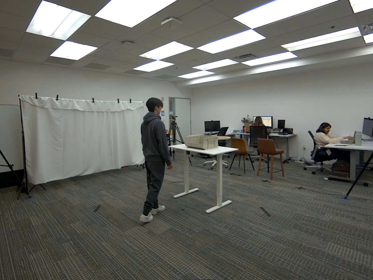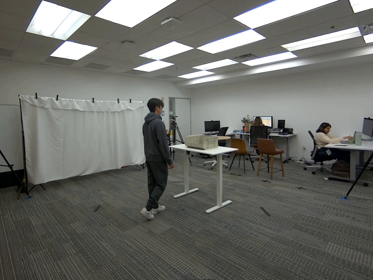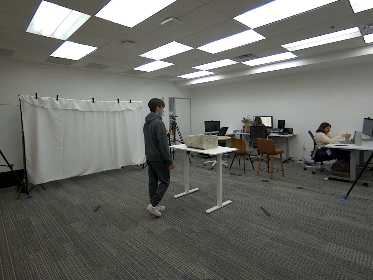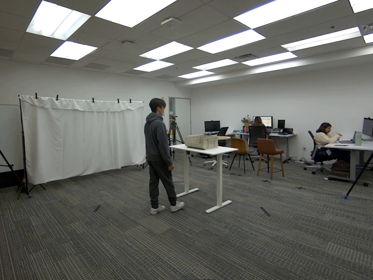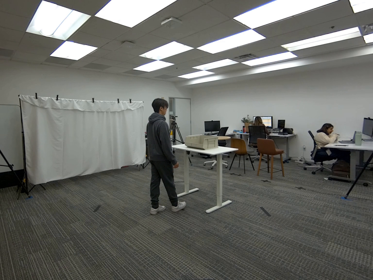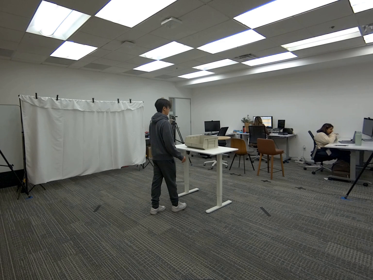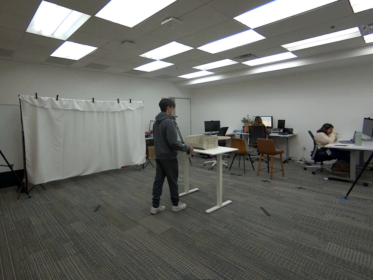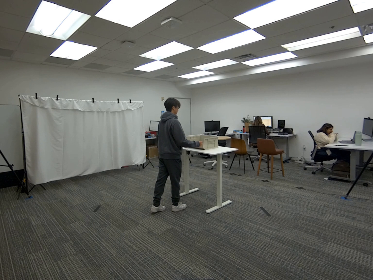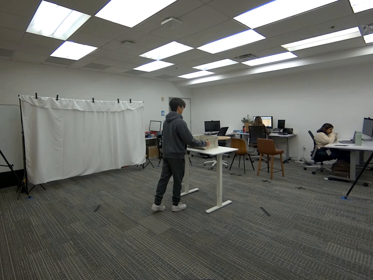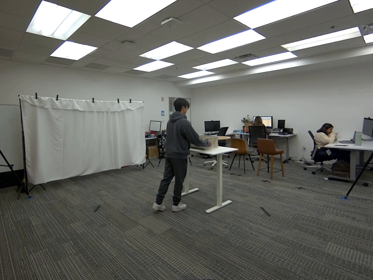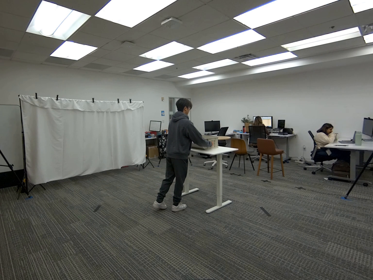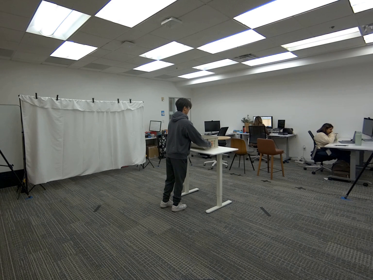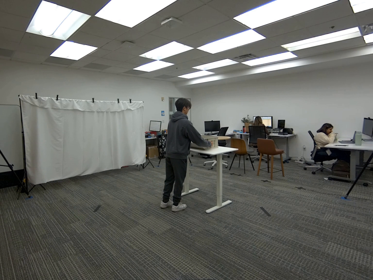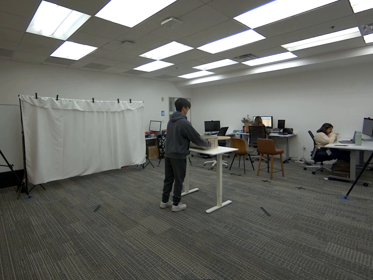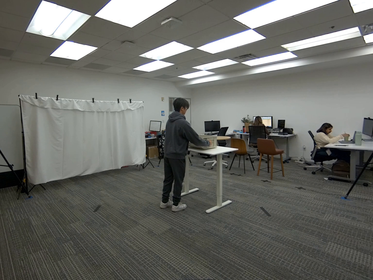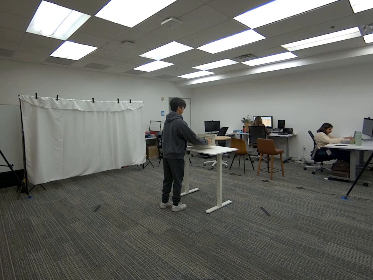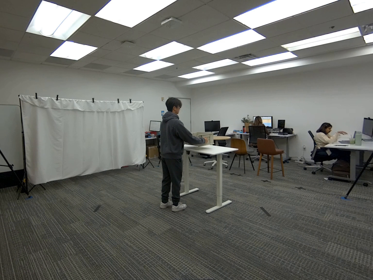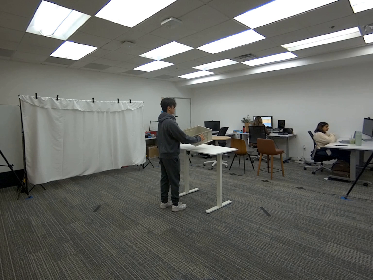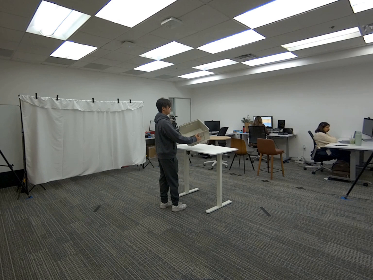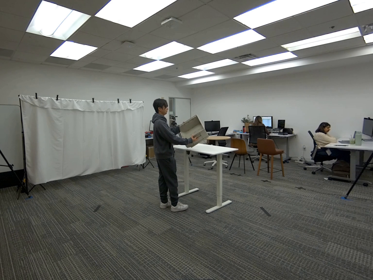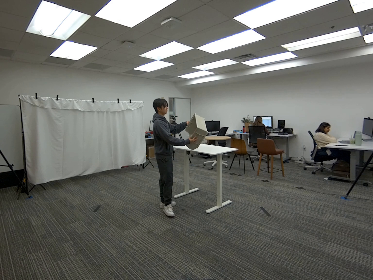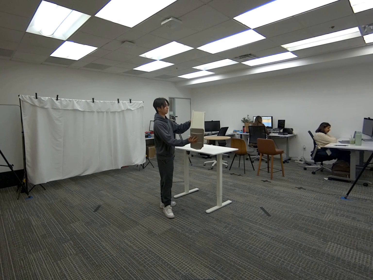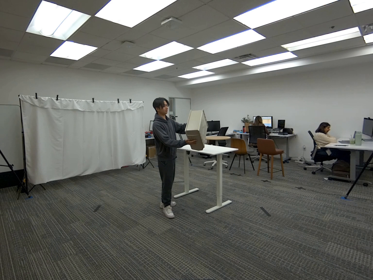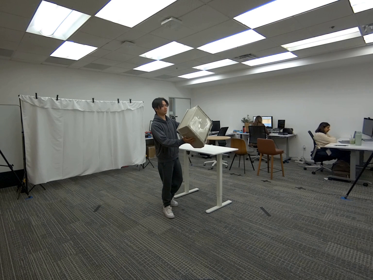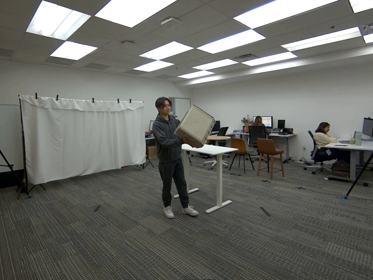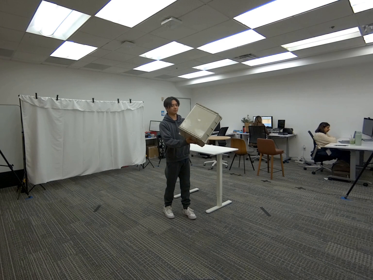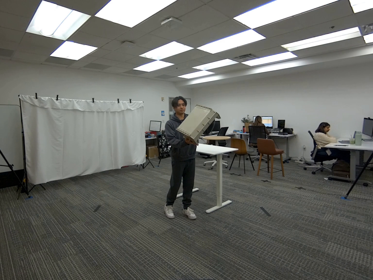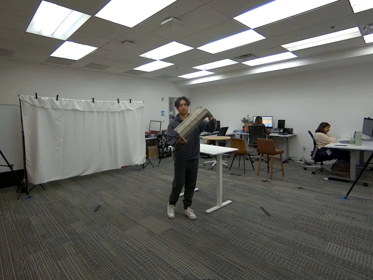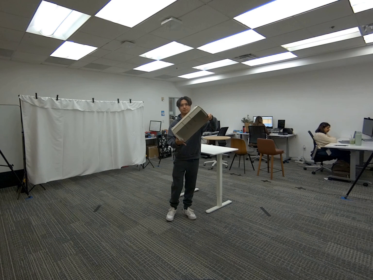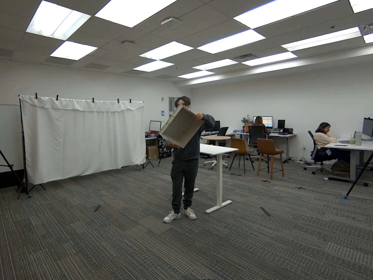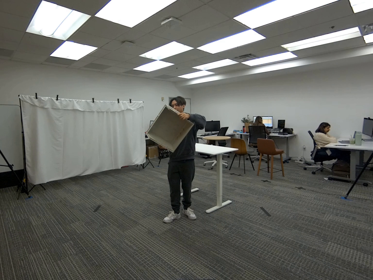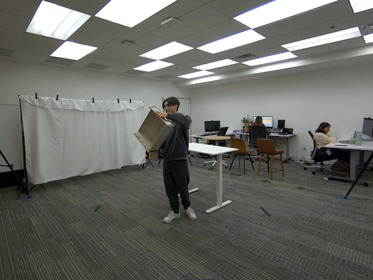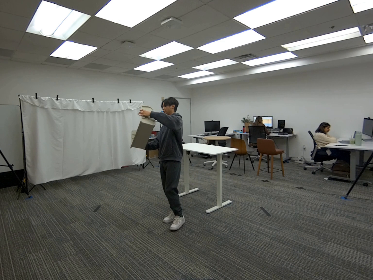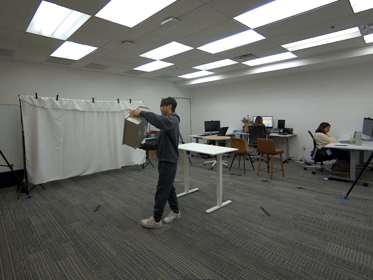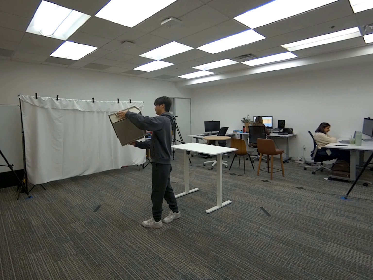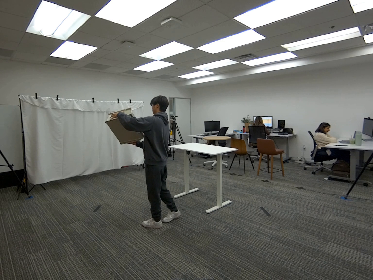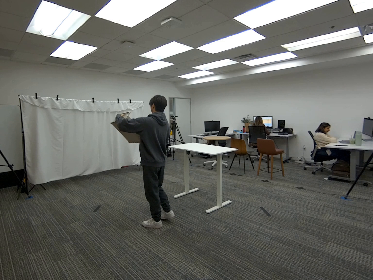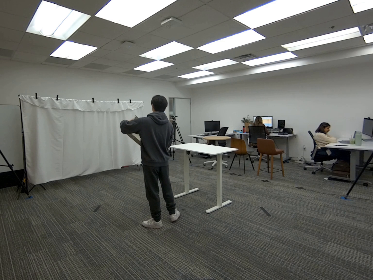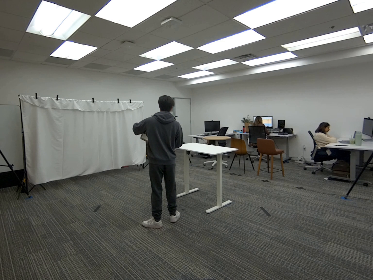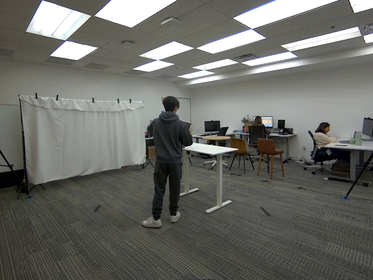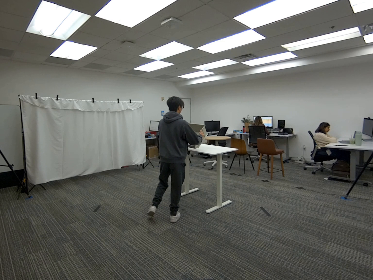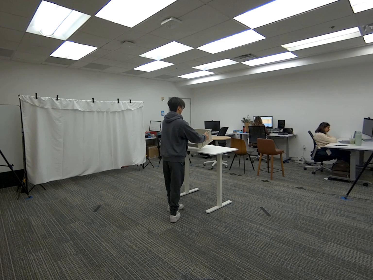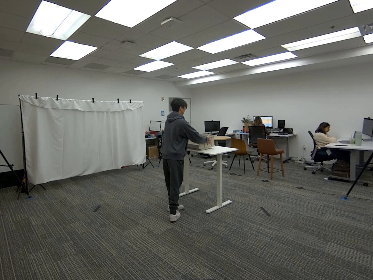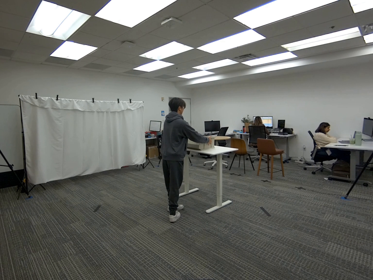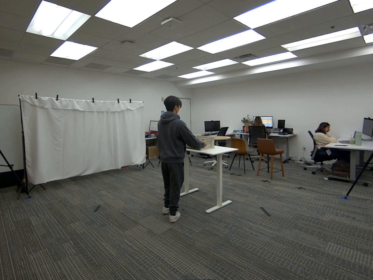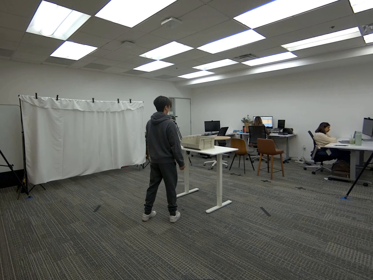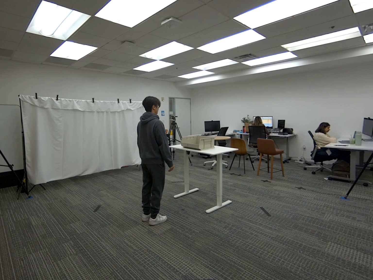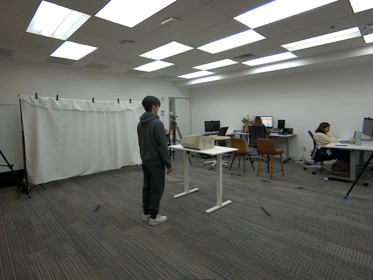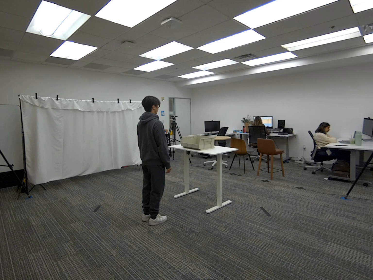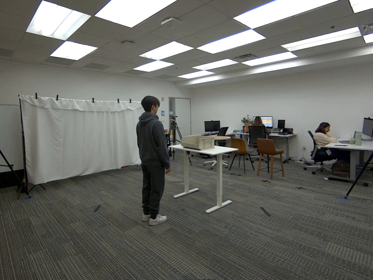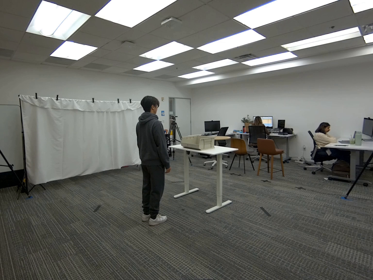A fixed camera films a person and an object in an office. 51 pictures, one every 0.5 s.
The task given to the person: Walk over to the beige bin on the white desk and pick up with both hands. While walking around the bounding area rotate the bin midair around all camera angles and place back on the desk.
